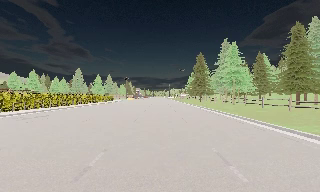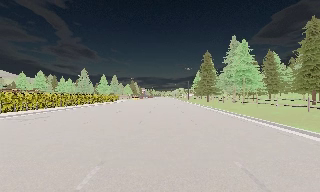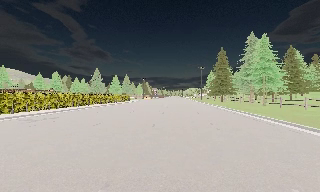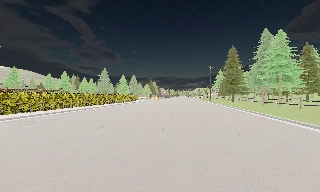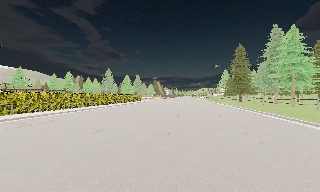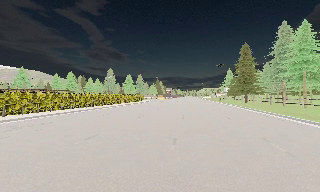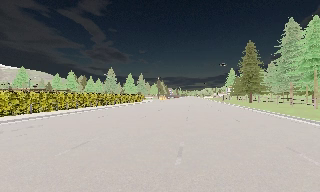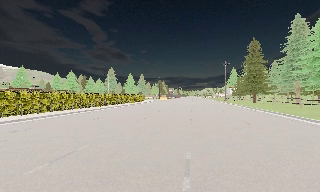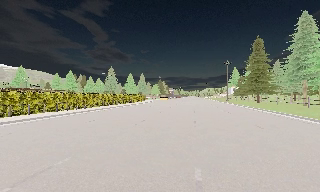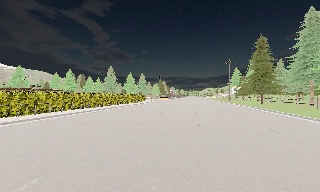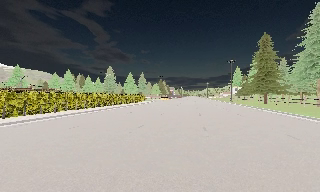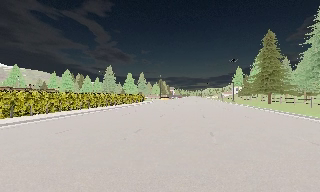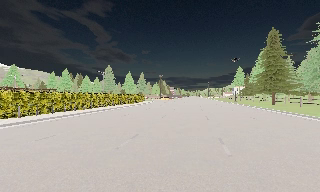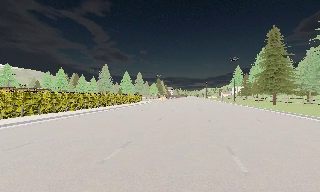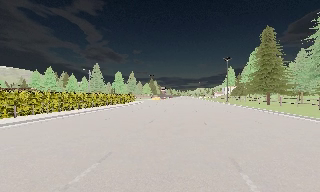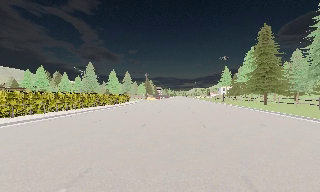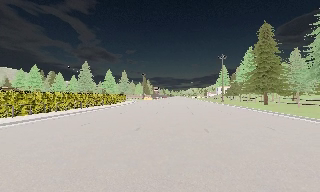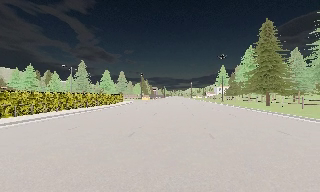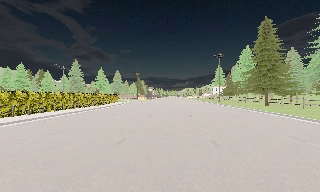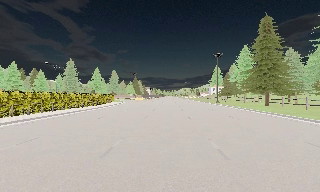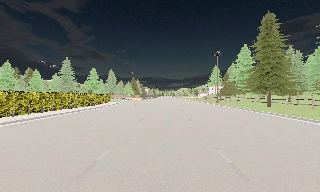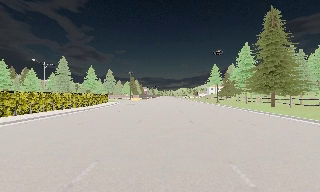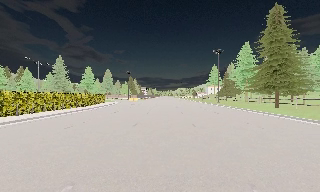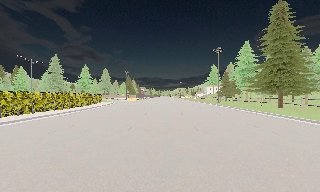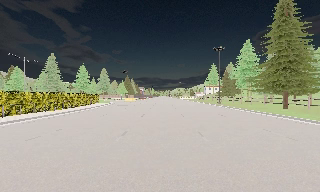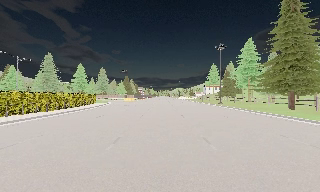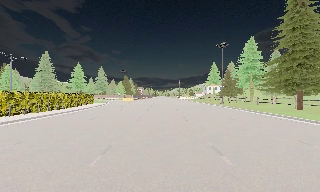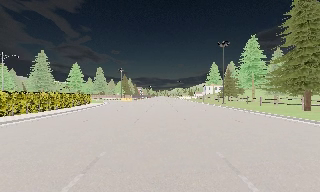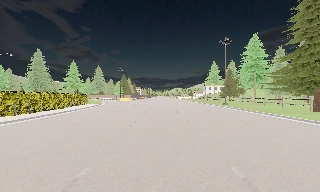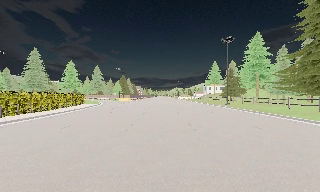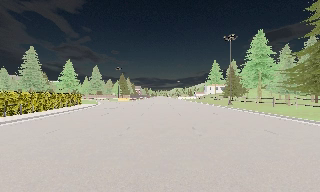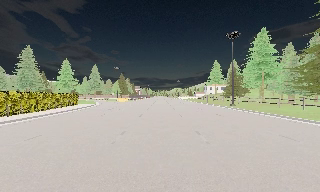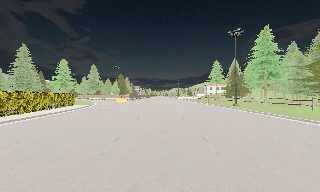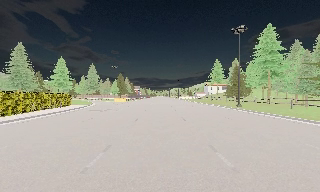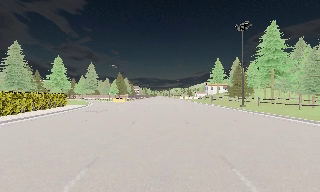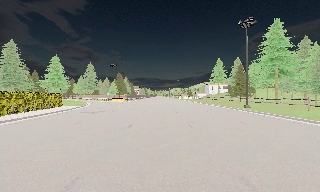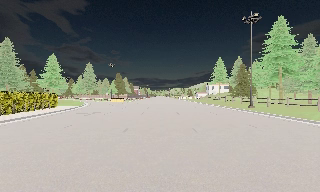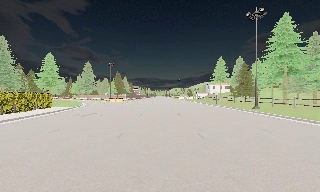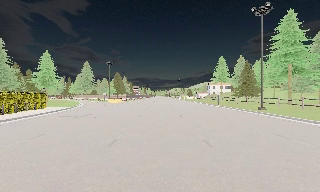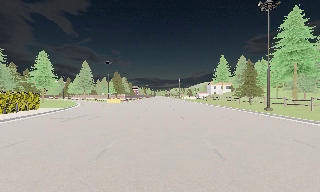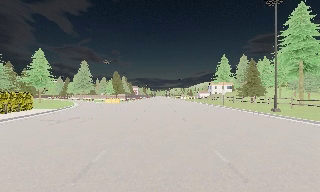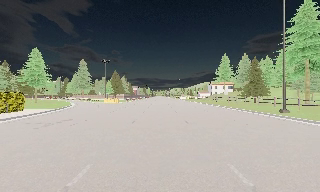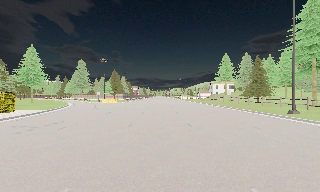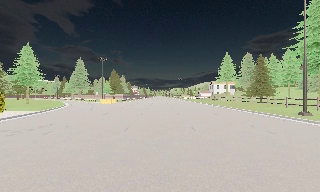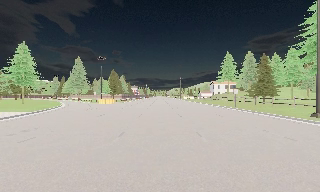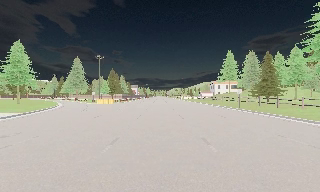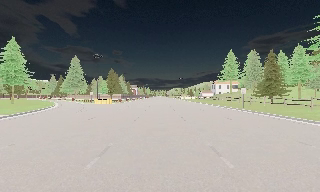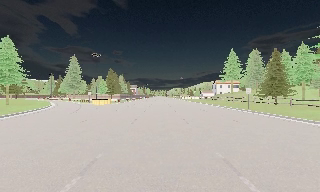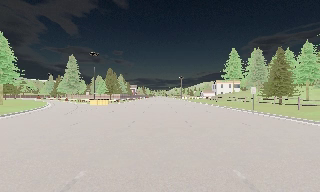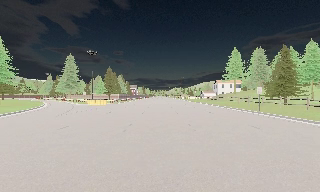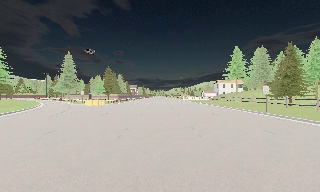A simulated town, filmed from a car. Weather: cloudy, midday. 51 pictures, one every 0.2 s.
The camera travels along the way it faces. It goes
forward.
0.0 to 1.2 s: The scene slides to the right, as the camera pans about 10 degrees to its left. It travels forward, about 7 m, so what stands in front looms larger.
1.2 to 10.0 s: The scene slides to the left, as the camera pans about 10 degrees to its right. It travels forward, about 50 m, so what stands in front looms larger.
The film runs forward here.
